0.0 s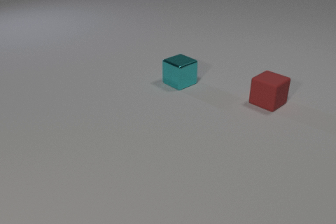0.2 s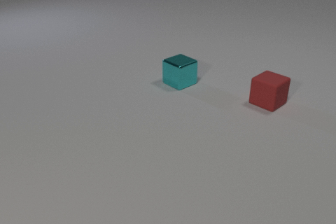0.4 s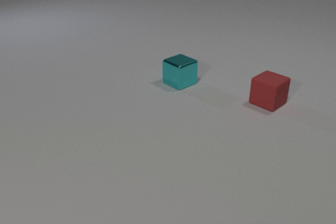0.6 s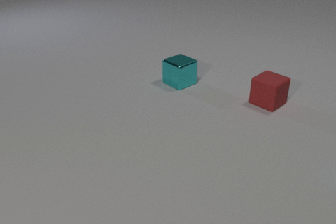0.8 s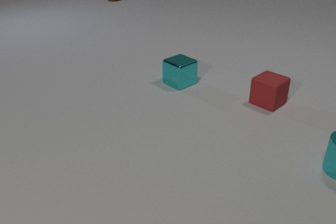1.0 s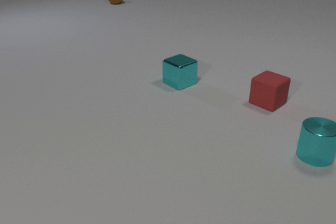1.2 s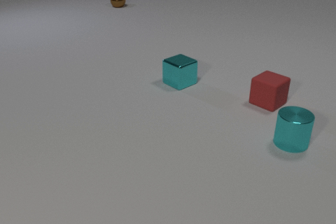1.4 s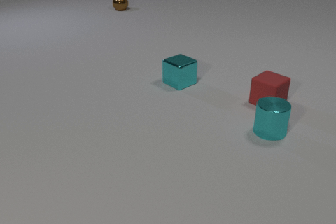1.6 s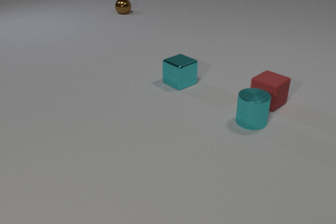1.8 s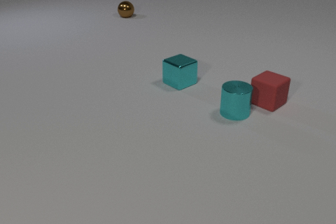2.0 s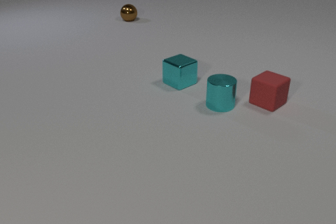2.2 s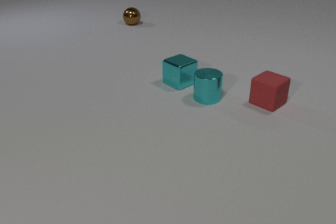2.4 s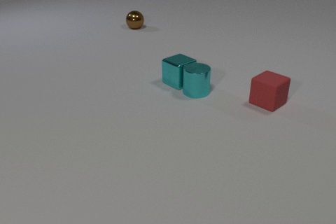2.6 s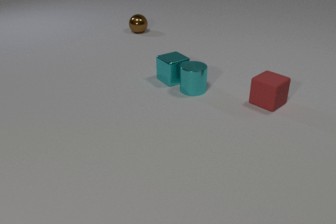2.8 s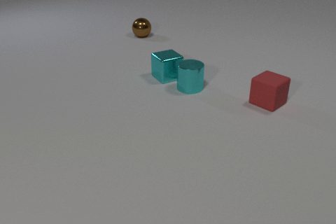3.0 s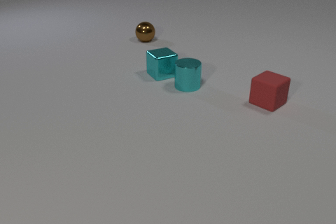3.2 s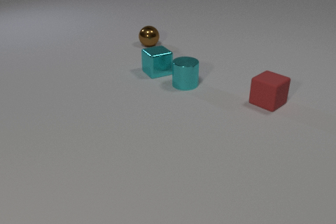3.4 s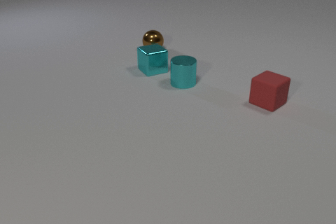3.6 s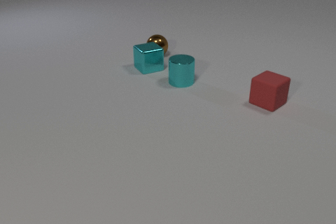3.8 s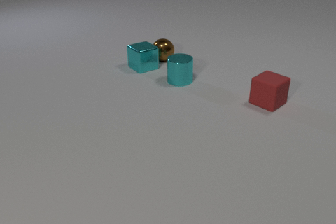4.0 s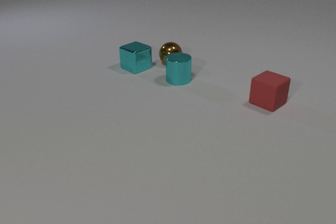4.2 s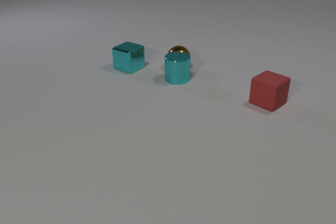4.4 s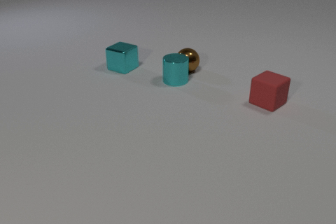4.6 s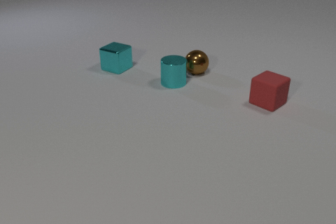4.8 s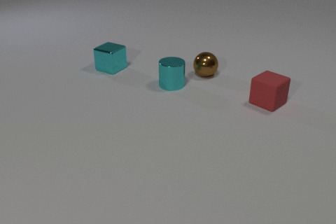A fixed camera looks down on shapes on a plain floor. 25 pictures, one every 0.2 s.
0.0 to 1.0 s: The cyan metal cylinder comes in at the right edge, slides to the left and away from the camera. The brown metal sphere comes in at the top edge, rolls toward the camera.
1.0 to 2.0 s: The cyan metal cylinder slides to the left and away from the camera. The brown metal sphere rolls toward the camera.
2.0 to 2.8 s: The cyan metal cylinder slides away from the camera and to the left. The cyan metal cube slides away from the camera and to the left. The brown metal sphere rolls toward the camera. The cyan metal cylinder and the cyan metal cube collide.
2.8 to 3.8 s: The cyan metal cylinder slides away from the camera and to the left. The cyan metal cube slides away from the camera and to the left. The brown metal sphere rolls toward the camera. The cyan metal cube and the brown metal sphere collide.
3.8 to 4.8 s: The cyan metal cylinder slides toward the camera and to the left. The cyan metal cube slides to the left, spins so that its near face slides to the right, counterclockwise seen from above. The brown metal sphere rolls to the right and toward the camera. The cyan metal cylinder and the brown metal sphere collide.
What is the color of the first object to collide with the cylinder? cyan.
How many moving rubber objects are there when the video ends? 0.
Are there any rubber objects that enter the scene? no.
